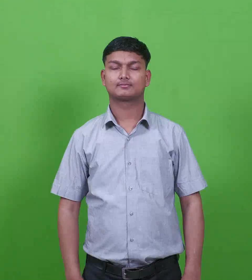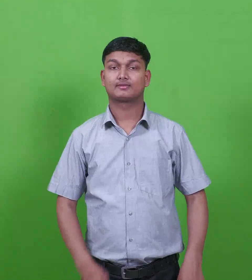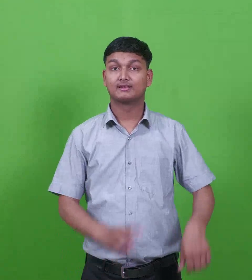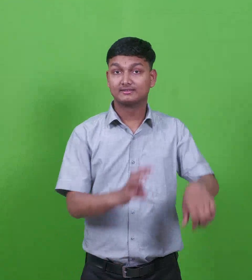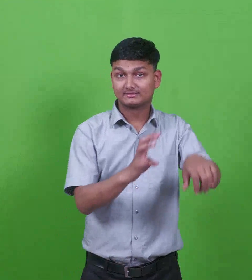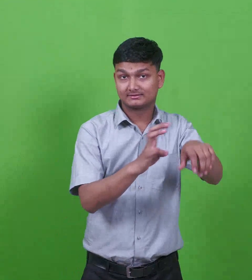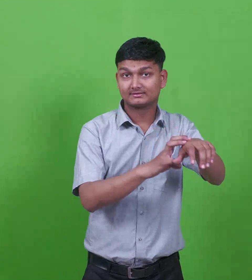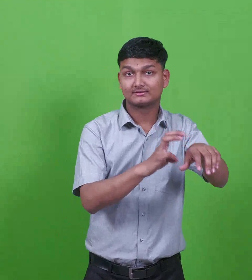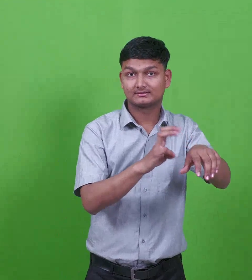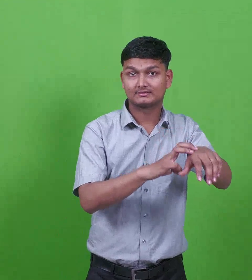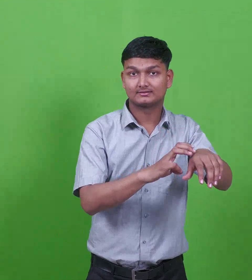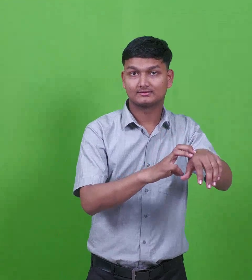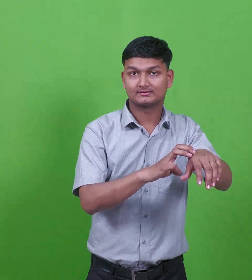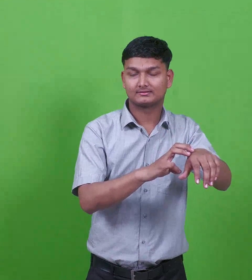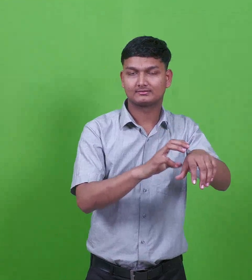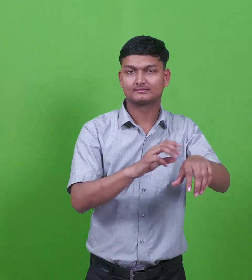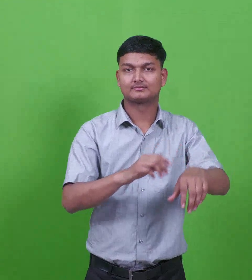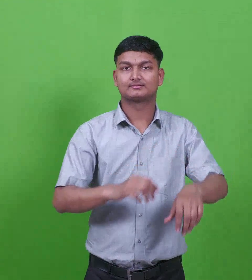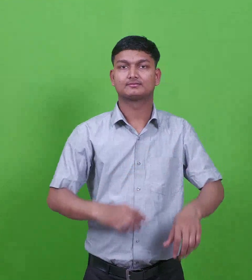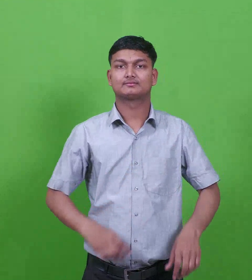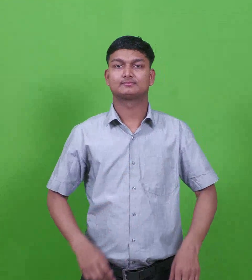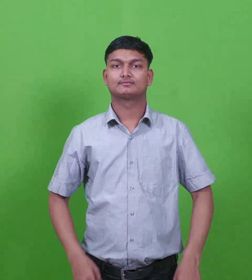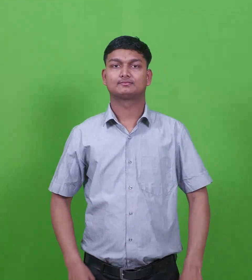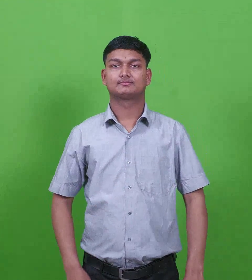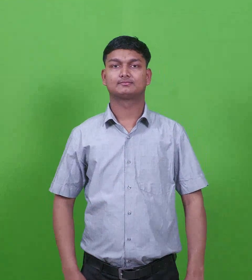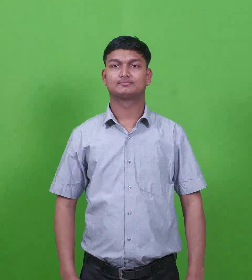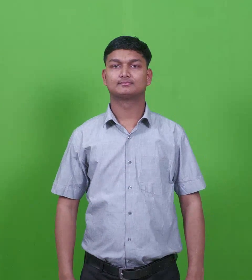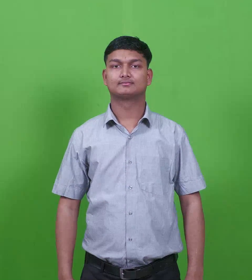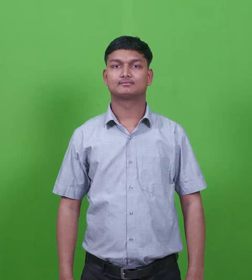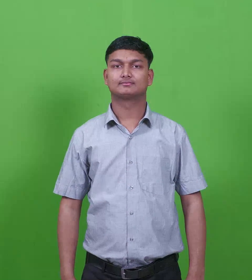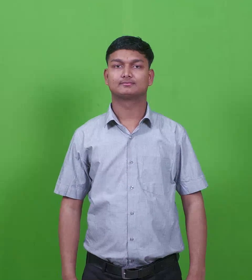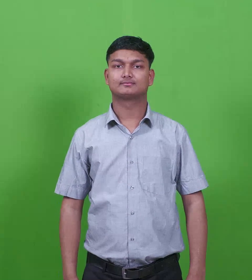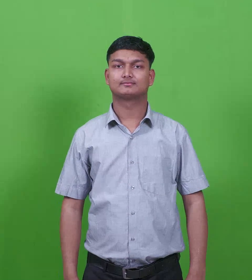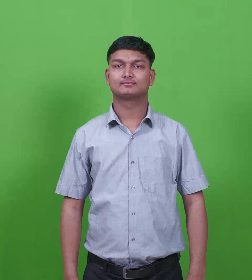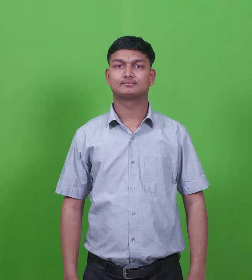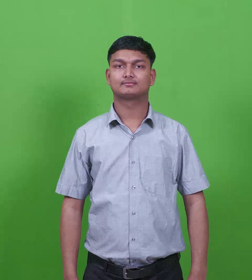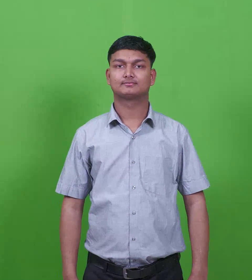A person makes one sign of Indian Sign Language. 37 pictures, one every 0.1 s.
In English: bered
